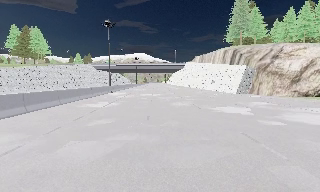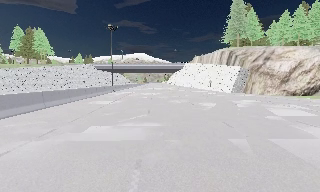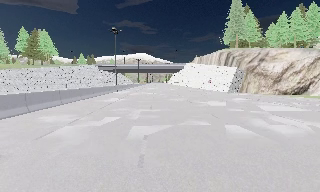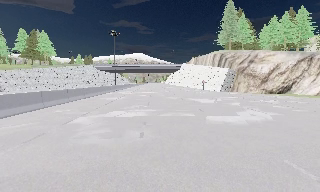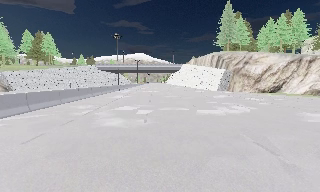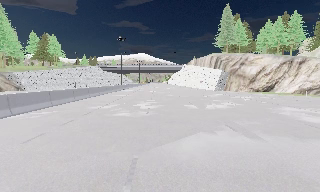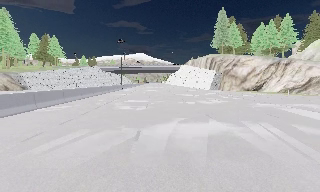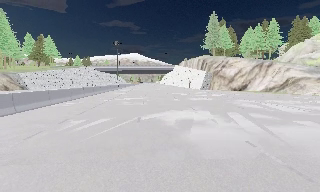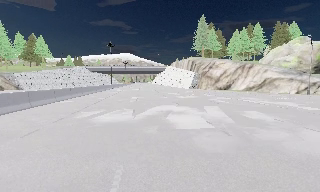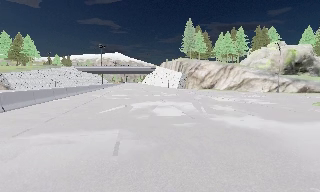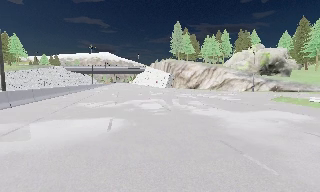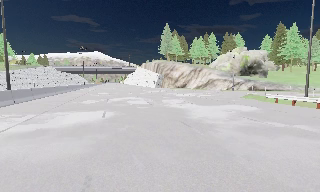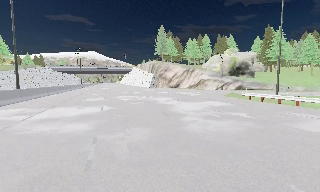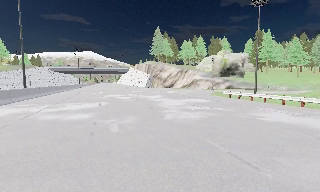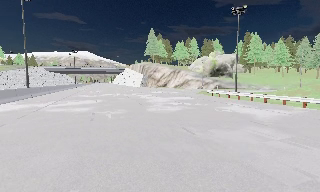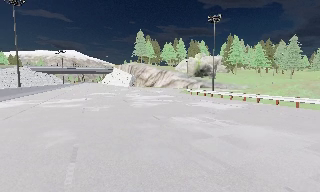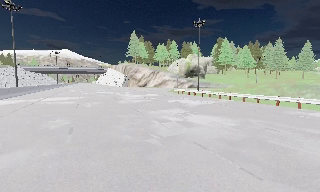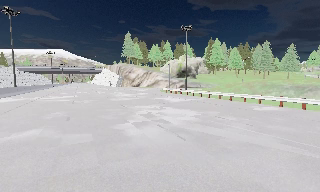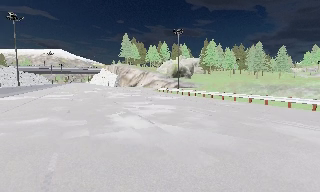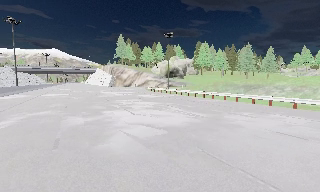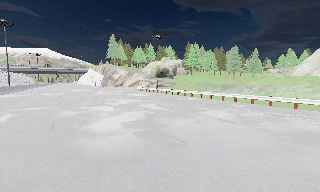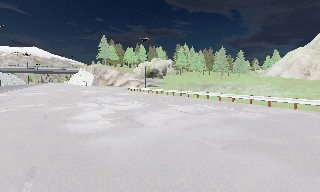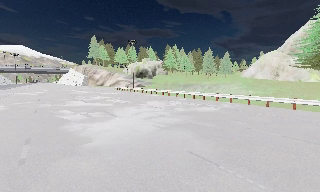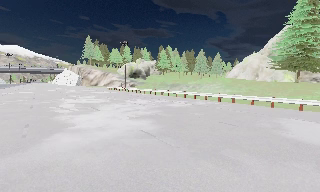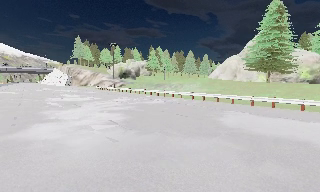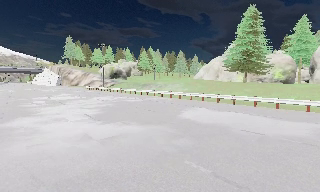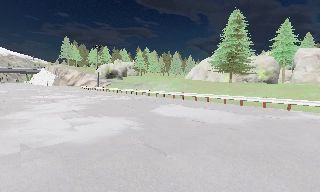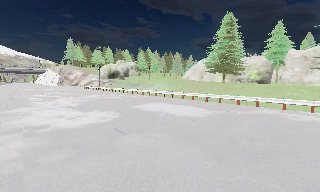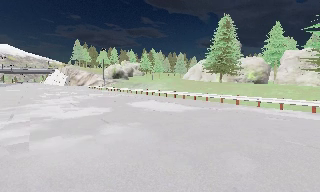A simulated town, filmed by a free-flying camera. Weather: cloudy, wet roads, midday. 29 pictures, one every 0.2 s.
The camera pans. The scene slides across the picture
to the left.
The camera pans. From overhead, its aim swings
clockwise.
0.0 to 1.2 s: The camera travels backward, about 11 m, so what stands in front gets smaller.
1.2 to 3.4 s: The camera pans to its right, which is clockwise from overhead, by about 25 degrees. It travels backward, about 25 m, so what stands in front gets smaller.
3.4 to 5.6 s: The camera pans to its right, which is clockwise from overhead, by about 10 degrees. It travels backward and to its right, about 25 m, so what stands in front gets smaller.
The film runs backward here.
